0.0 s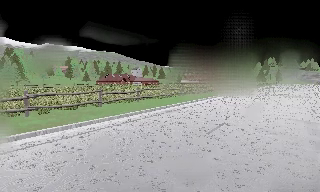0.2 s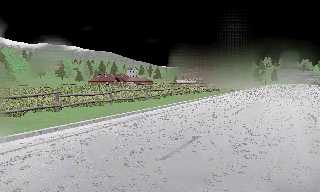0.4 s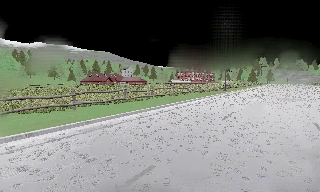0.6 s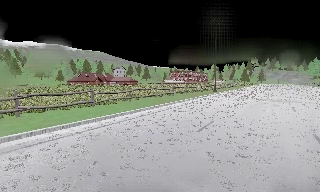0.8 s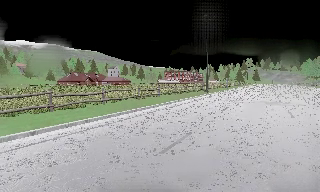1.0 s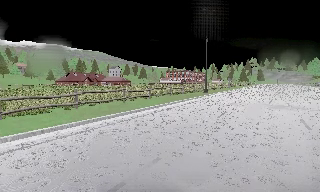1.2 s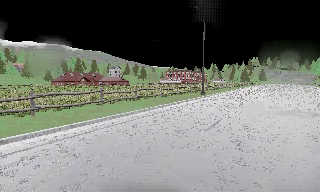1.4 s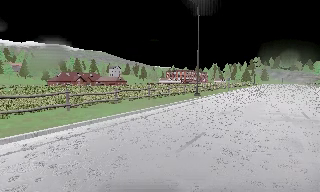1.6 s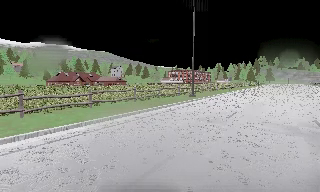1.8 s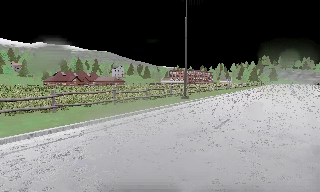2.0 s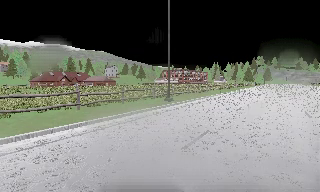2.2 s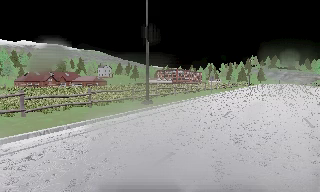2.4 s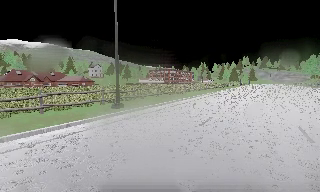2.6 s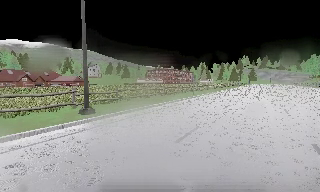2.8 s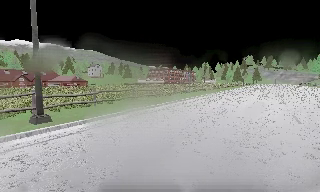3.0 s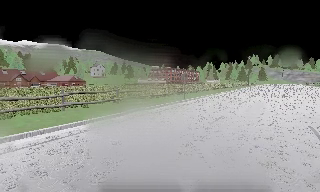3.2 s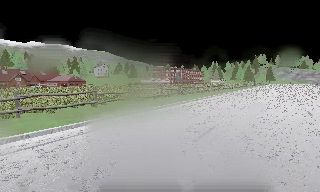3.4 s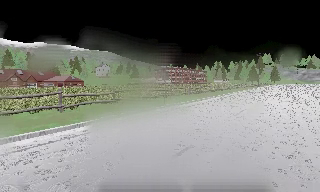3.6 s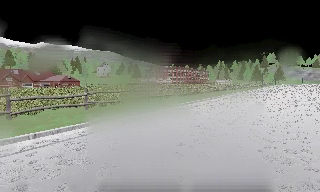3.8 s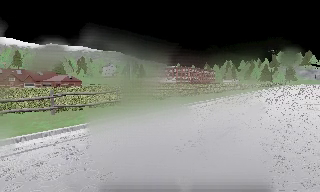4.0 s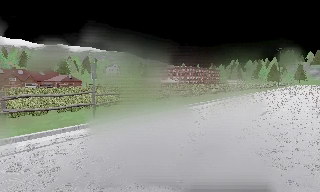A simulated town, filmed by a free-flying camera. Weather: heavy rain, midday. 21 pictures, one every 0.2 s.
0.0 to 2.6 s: The camera travels forward and to its right, about 30 m, so what stands in front looms larger.
2.6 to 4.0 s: The camera pans to its left, which is counterclockwise from overhead, by about 10 degrees. It travels forward and to its right, about 16 m, so what stands in front looms larger.
The film runs backward here.
